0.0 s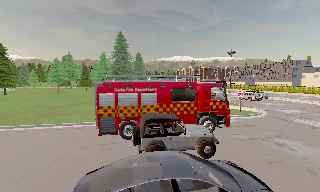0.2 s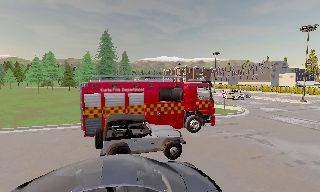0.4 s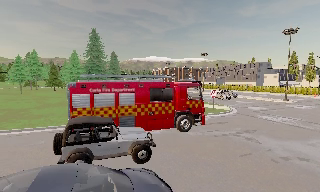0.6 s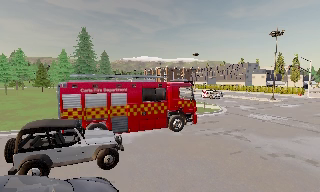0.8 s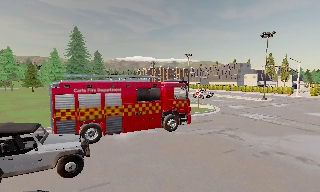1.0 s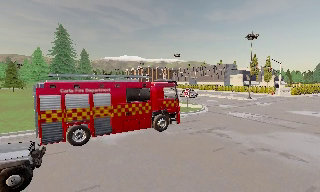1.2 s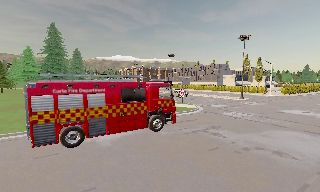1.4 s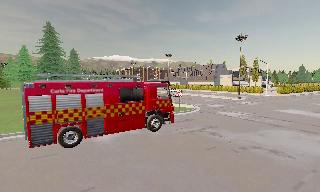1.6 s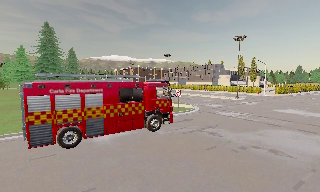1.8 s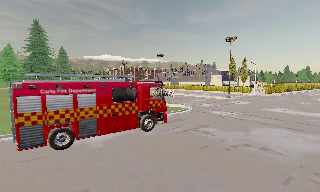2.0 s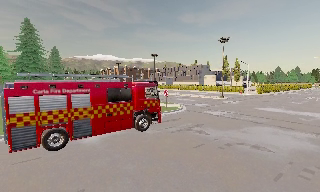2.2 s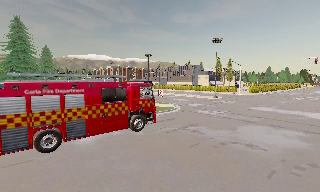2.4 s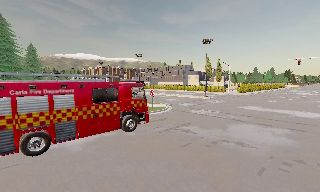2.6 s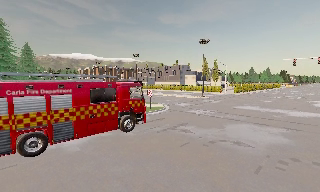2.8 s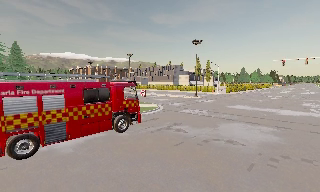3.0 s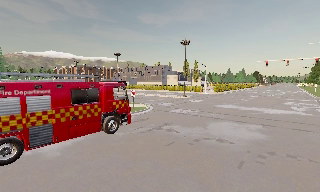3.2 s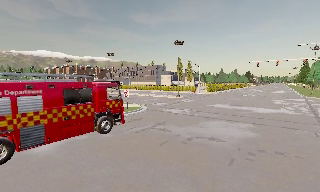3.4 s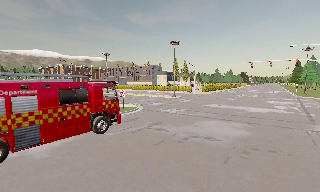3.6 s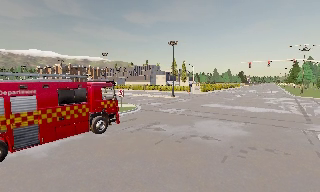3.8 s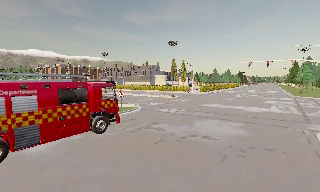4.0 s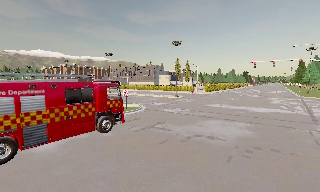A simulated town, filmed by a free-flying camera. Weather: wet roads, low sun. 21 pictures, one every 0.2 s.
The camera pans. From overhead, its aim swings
clockwise.
The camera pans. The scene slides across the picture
to the left.
0.0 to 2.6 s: The camera swings to its right by about 35 degrees, and the scene slides to the left. It travels to its left, about 1 m.
2.6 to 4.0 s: The camera shifts only a little, or ends up much as it began.
The film runs backward here.
